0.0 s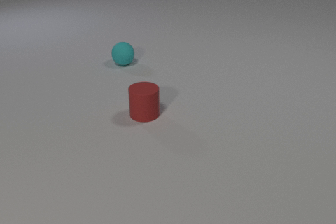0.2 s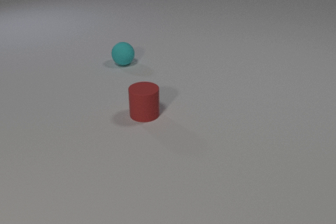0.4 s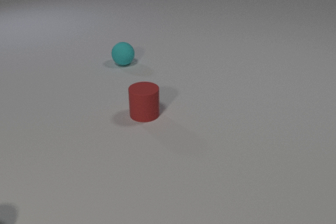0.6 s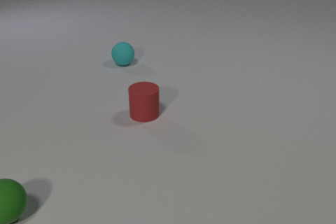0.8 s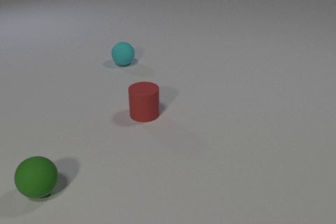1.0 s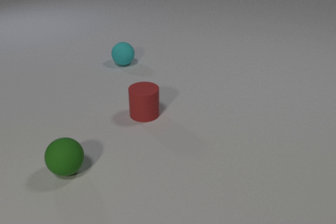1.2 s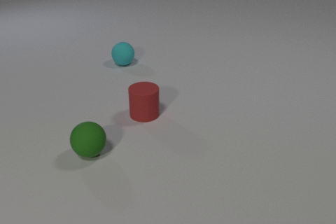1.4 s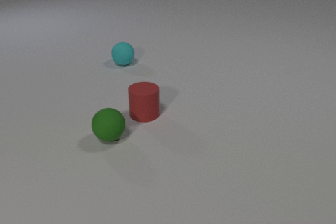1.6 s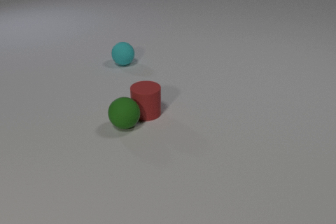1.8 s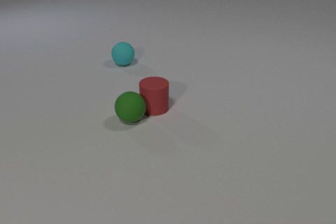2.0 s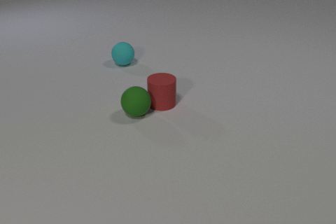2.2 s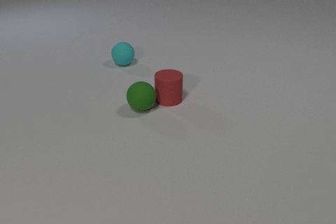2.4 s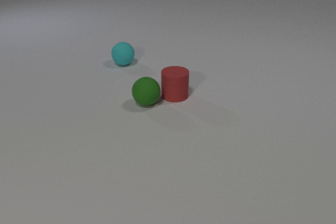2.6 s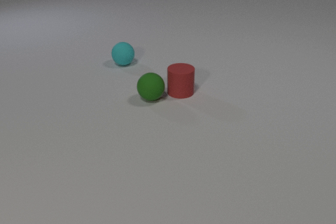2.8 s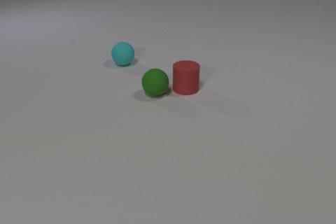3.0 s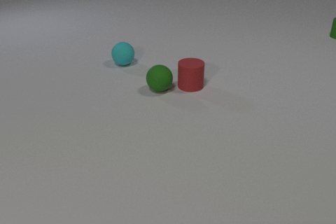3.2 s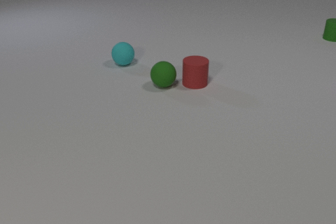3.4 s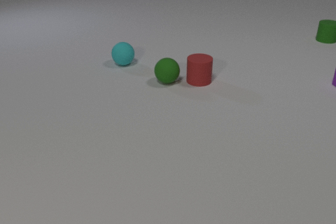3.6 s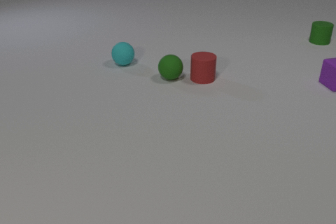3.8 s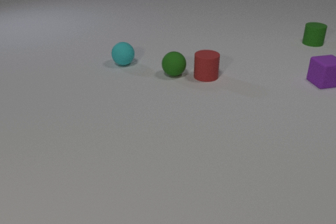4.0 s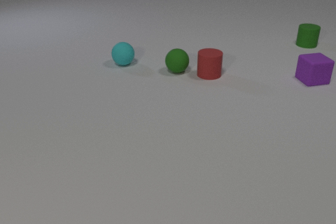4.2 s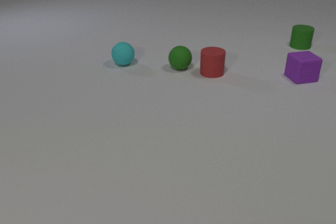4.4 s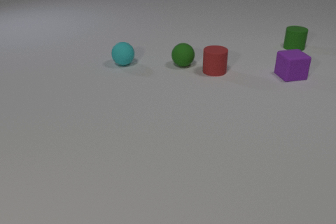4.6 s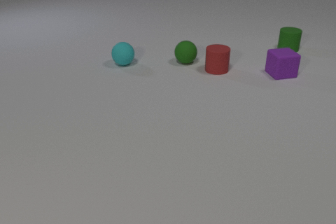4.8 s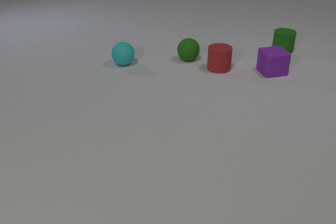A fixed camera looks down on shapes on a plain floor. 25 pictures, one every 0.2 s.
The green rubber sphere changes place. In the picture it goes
away from the camera.
0.0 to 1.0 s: The green rubber sphere comes in at the left edge, rolls to the right and away from the camera.
1.0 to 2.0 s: The green rubber sphere rolls away from the camera and to the right. The red rubber cylinder slides away from the camera and to the right. The green rubber sphere and the red rubber cylinder collide.
2.0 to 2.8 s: The green rubber sphere rolls away from the camera and to the right. The red rubber cylinder slides away from the camera and to the right.
2.8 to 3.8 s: The green rubber sphere rolls away from the camera and to the right. The red rubber cylinder slides away from the camera and to the right. The purple rubber cube comes in at the right edge, slides to the left. The green rubber cylinder comes in at the right edge, slides toward the camera and to the left.
3.8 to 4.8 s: The green rubber sphere rolls away from the camera. The red rubber cylinder slides away from the camera and to the right. The purple rubber cube slides to the left. The green rubber cylinder slides toward the camera and to the left.
What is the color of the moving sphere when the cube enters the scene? green.
How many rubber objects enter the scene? 3.
What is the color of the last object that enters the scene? purple.
